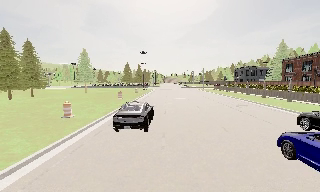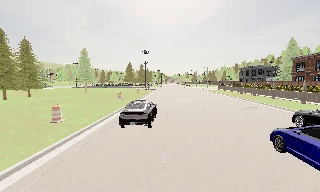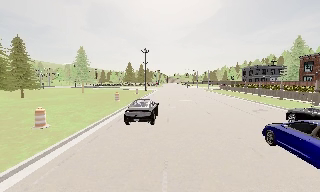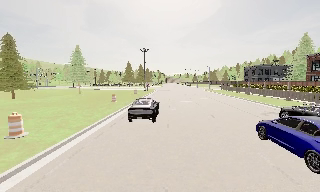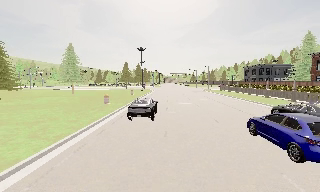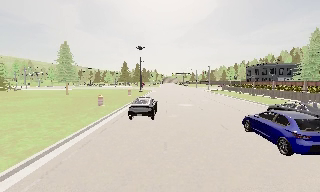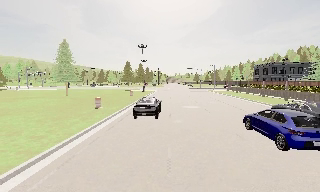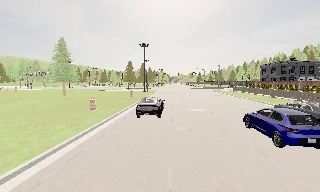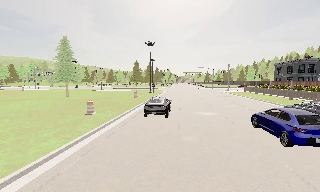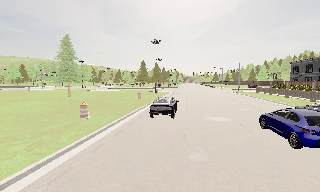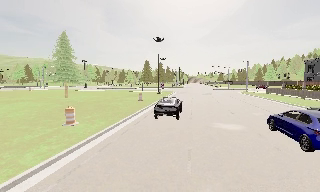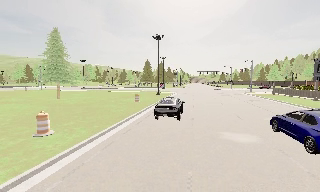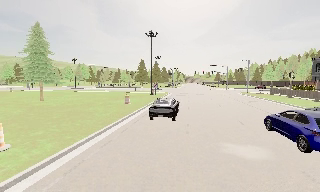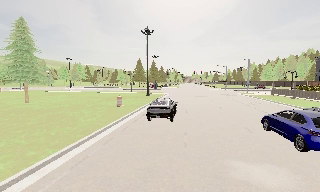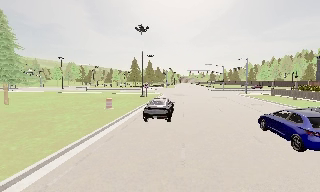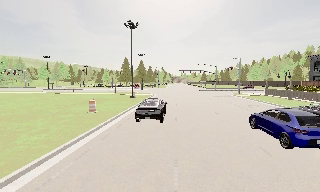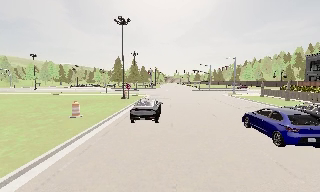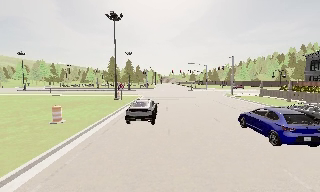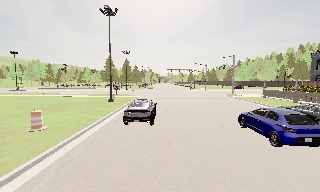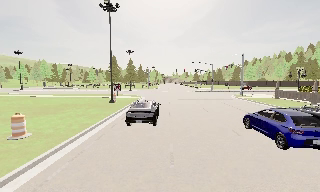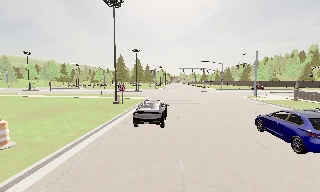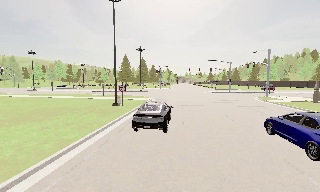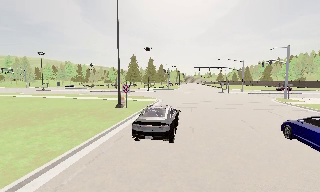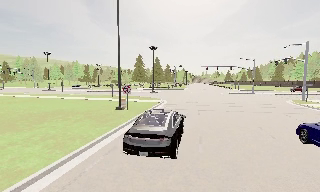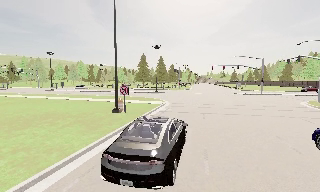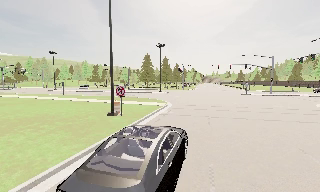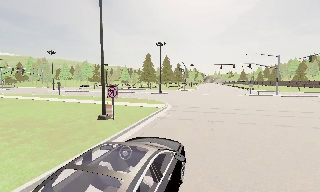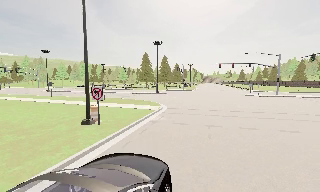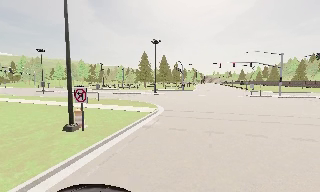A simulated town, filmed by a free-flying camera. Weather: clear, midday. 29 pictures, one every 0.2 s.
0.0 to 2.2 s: The camera travels forward, about 18 m, so what stands in front looms larger.
2.2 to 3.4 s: The camera pans to its right, which is clockwise from overhead, by about 10 degrees. It travels forward, about 10 m, so what stands in front looms larger.
3.4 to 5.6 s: The camera pans to its left, which is counterclockwise from overhead, by about 15 degrees. It travels forward, about 16 m, so what stands in front looms larger.
The film runs forward here.
